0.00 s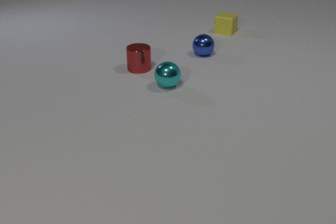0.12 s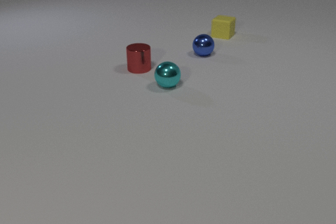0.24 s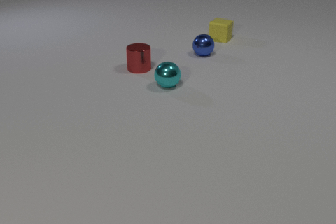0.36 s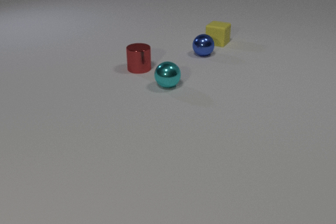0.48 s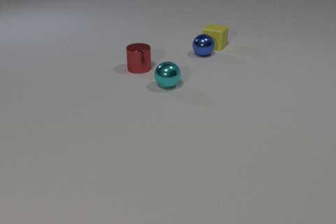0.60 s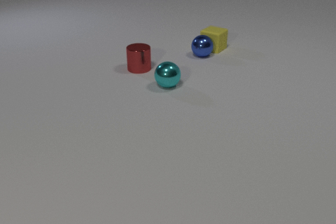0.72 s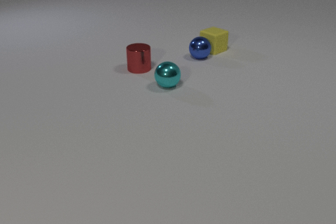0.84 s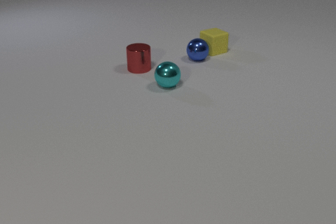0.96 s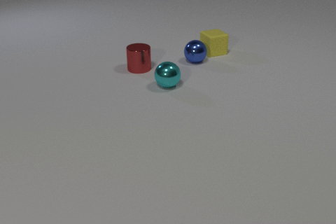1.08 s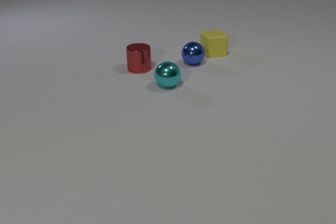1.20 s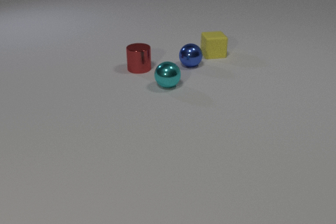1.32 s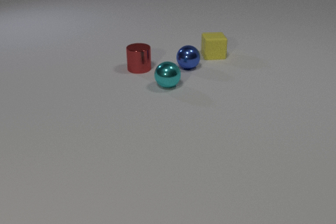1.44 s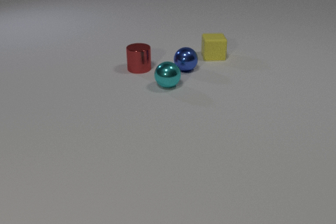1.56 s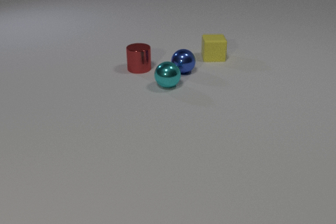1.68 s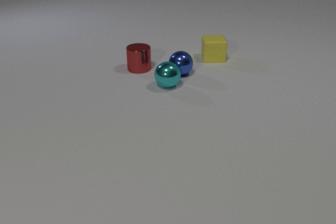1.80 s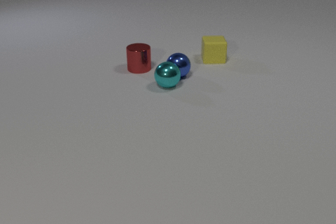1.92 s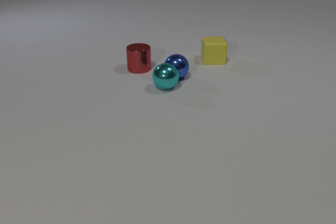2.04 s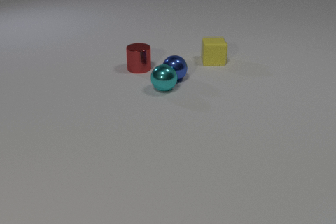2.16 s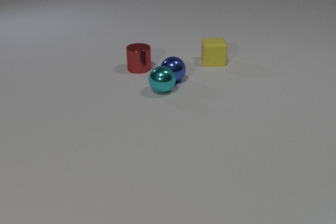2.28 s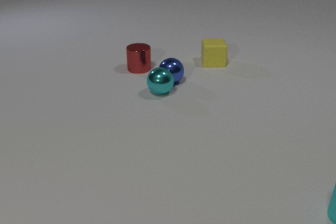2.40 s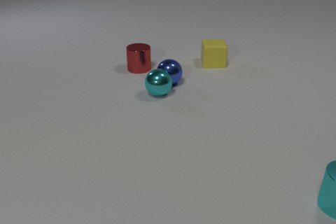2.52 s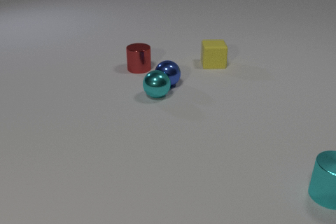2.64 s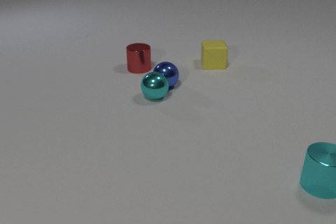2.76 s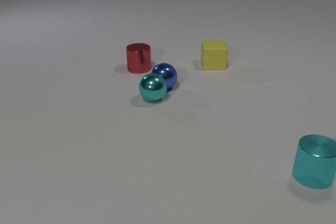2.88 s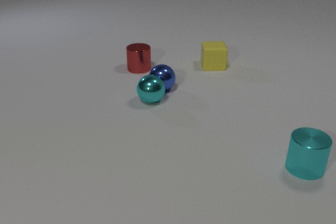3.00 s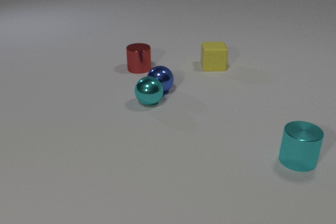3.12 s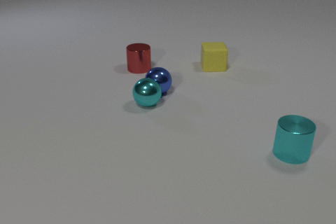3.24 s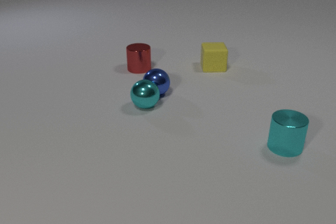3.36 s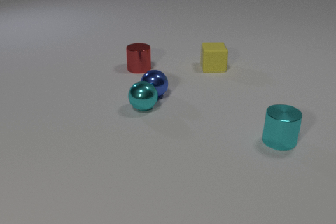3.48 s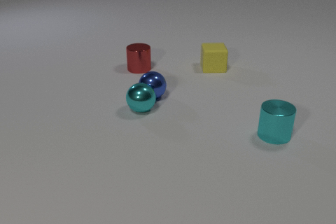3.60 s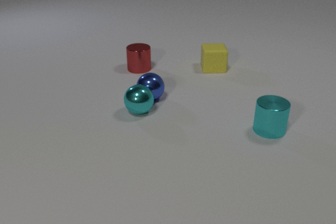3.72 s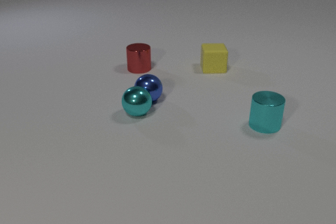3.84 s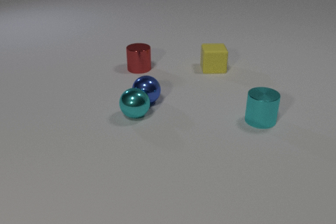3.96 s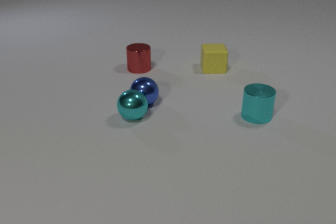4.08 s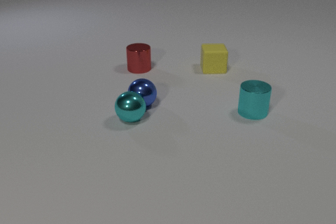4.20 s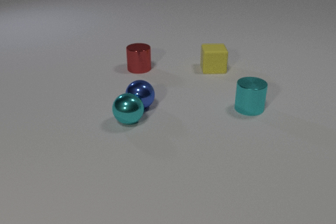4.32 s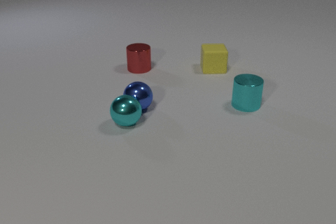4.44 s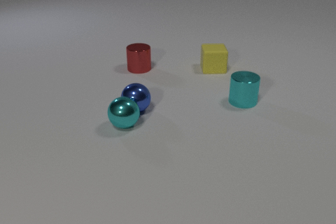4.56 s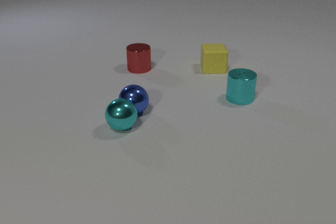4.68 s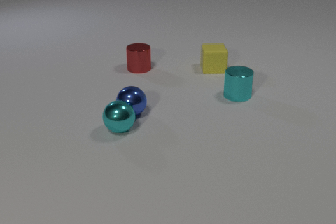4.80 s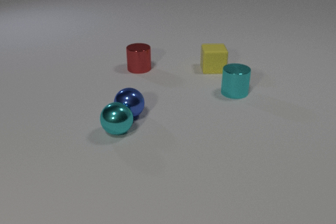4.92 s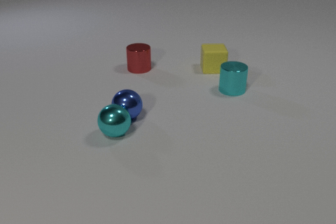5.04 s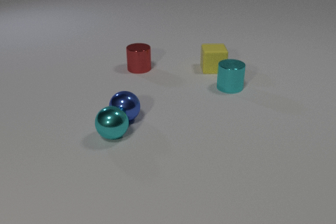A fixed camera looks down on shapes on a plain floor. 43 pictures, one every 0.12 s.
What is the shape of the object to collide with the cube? sphere.
What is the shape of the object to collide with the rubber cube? sphere.
What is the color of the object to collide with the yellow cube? blue.
0.00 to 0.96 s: The yellow rubber cube slides toward the camera, spins so that its near face slides to the left, clockwise seen from above. The blue metal sphere rolls toward the camera and to the left. The yellow rubber cube and the blue metal sphere collide.
0.96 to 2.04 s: The yellow rubber cube slides toward the camera, spins so that its near face slides to the left, clockwise seen from above. The blue metal sphere rolls toward the camera and to the left. The cyan metal sphere rolls toward the camera. The blue metal sphere and the cyan metal sphere collide.
2.04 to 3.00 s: The yellow rubber cube slides toward the camera. The blue metal sphere rolls toward the camera and to the left. The cyan metal cylinder comes in at the right edge, slides away from the camera and to the left. The cyan metal sphere rolls toward the camera and to the left.
3.00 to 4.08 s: The yellow rubber cube slides toward the camera. The blue metal sphere rolls toward the camera and to the left. The cyan metal cylinder slides away from the camera and to the left. The cyan metal sphere rolls toward the camera and to the left.
4.08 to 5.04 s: The blue metal sphere rolls toward the camera and to the left. The cyan metal cylinder slides away from the camera and to the left. The cyan metal sphere rolls toward the camera and to the left.
